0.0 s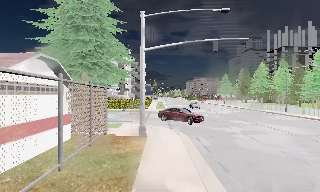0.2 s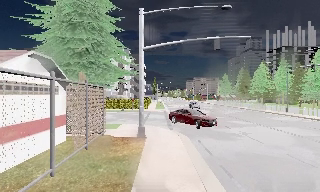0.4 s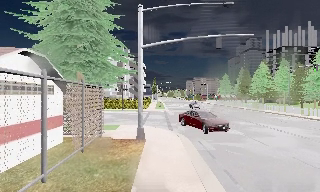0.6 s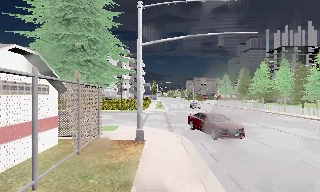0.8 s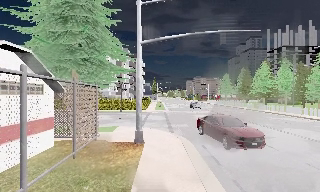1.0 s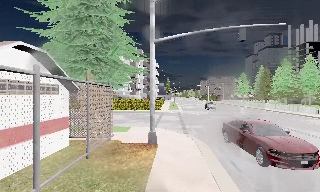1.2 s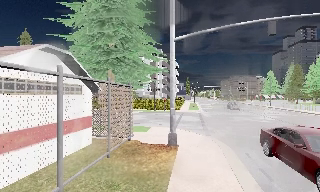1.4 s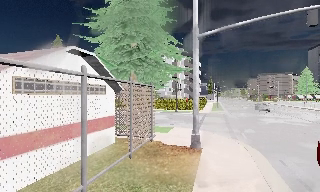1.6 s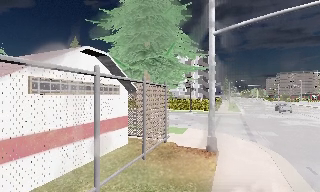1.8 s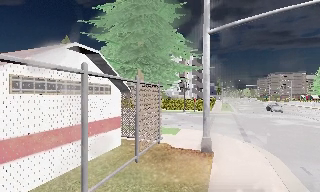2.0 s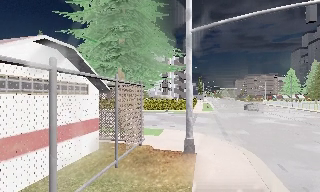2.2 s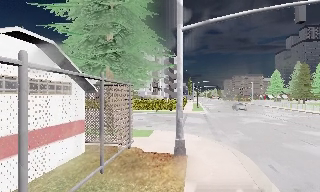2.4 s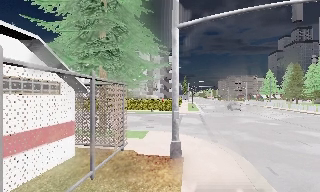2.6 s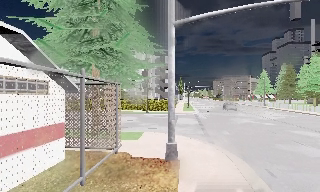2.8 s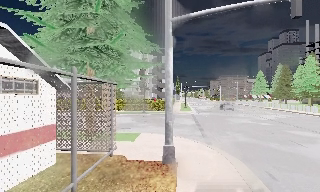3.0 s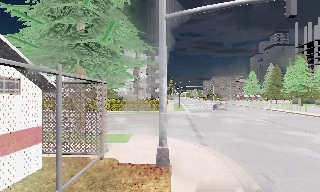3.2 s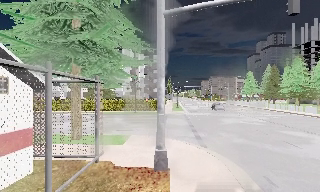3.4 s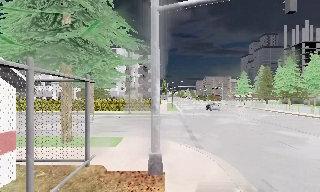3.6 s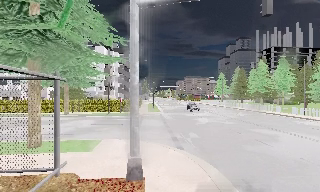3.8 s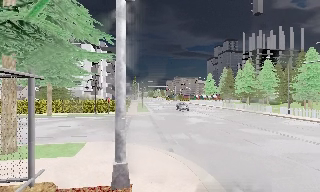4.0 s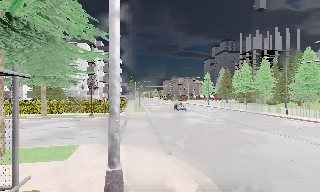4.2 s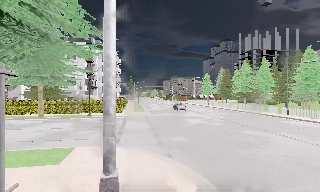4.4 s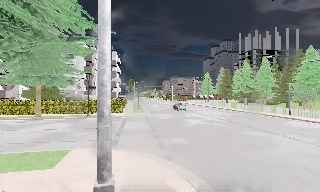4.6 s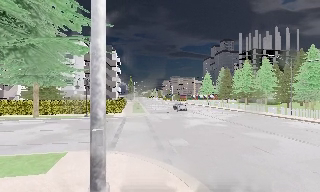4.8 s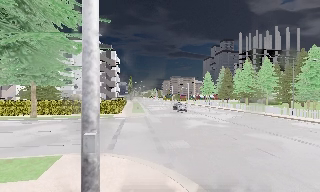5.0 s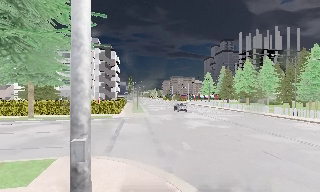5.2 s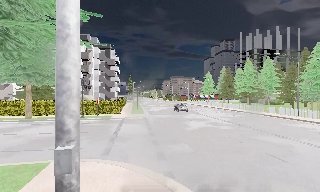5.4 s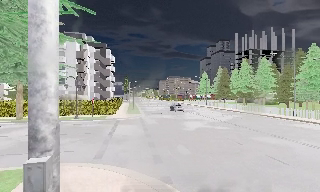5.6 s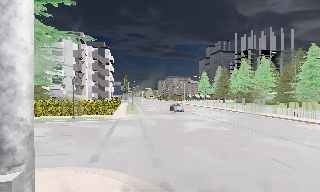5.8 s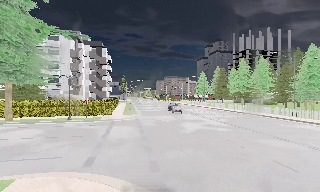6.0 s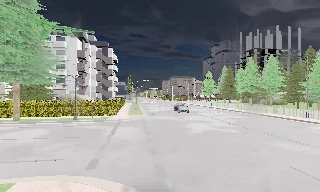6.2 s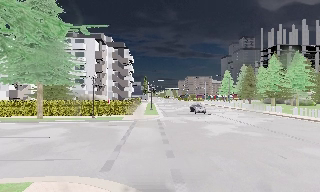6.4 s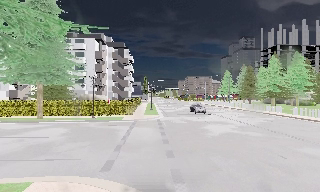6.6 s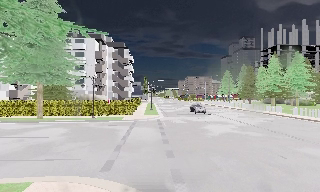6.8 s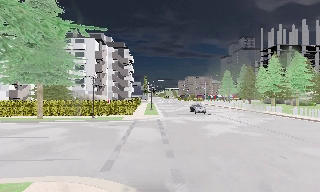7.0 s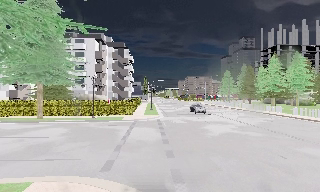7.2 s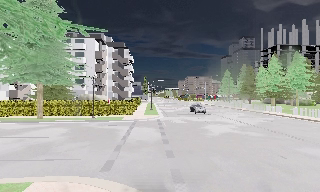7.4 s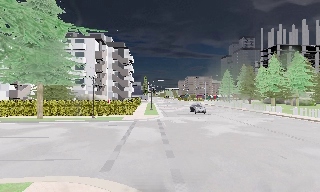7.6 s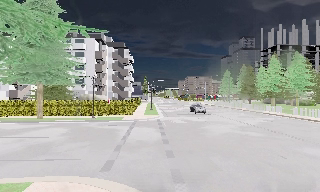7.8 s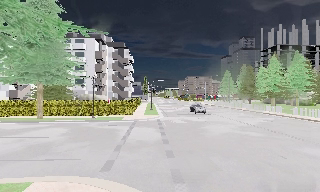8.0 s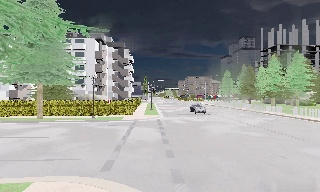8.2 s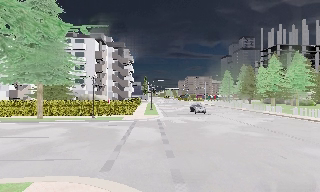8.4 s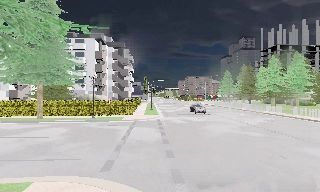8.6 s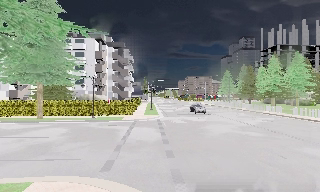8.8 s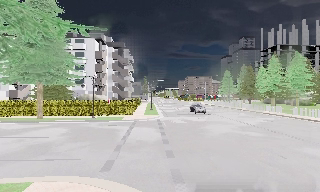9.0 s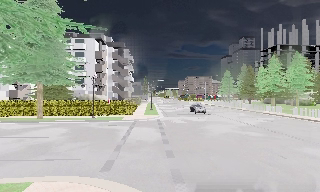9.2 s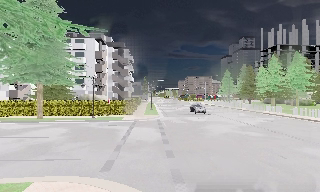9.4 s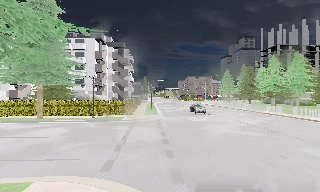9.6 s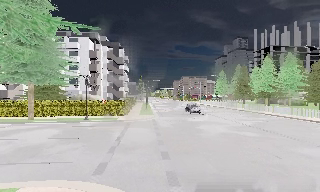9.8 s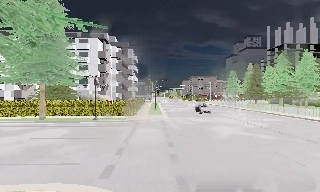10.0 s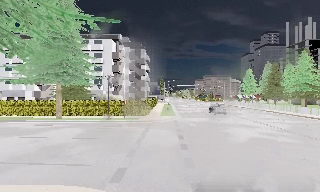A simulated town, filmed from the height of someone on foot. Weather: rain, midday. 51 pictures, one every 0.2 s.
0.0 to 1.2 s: The scene slides to the right, as the camera pans about 10 degrees to its left. It travels forward, about 2 m, so what stands in front looms larger.
1.2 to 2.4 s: The camera travels forward, about 1.5 m, so what stands in front looms larger.
2.4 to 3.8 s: The scene slides to the left, as the camera pans about 20 degrees to its right. It travels forward, about 2 m, so what stands in front looms larger.
3.8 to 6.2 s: The camera travels forward, about 4 m, so what stands in front looms larger.
6.2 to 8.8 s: The camera keeps its place and its aim.
8.8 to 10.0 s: The camera travels forward, about 1 m, so what stands in front looms larger. It gains speed.
The film runs forward here.
